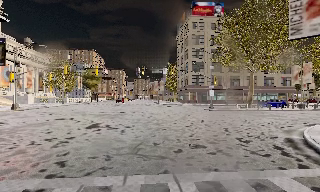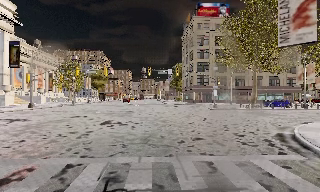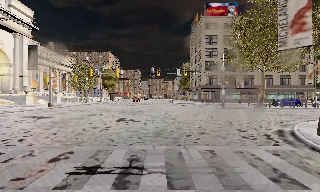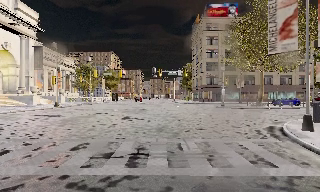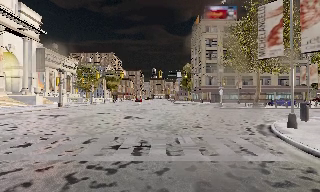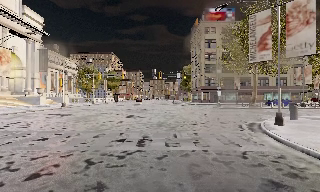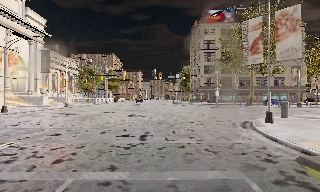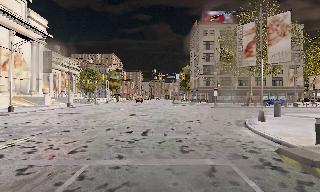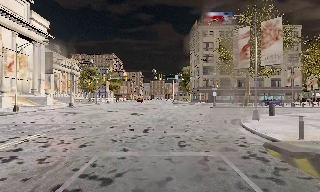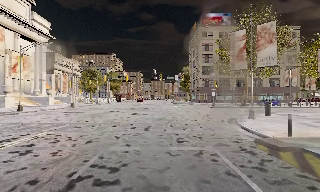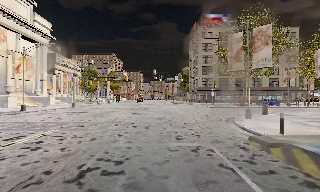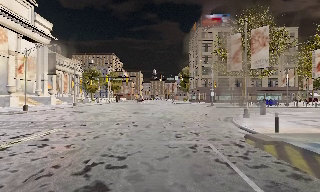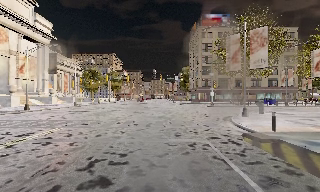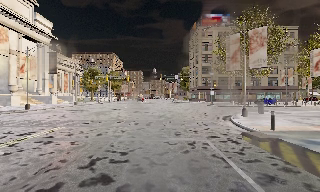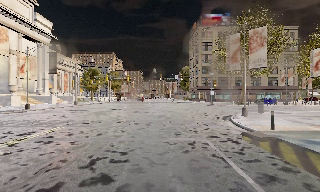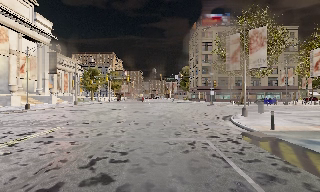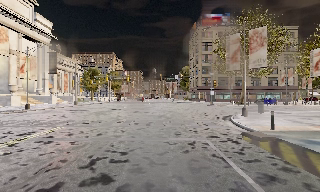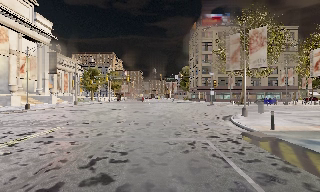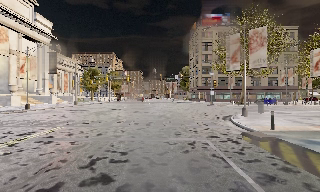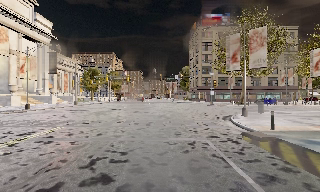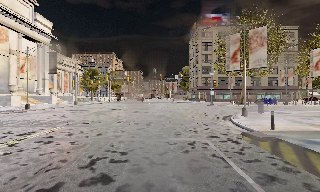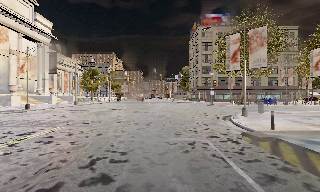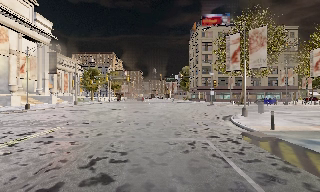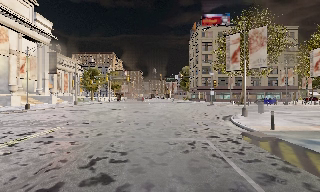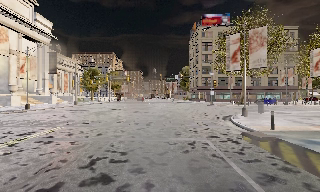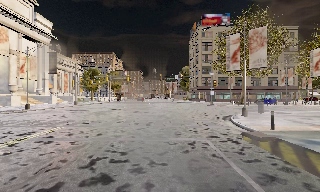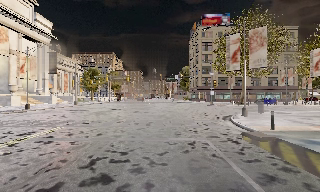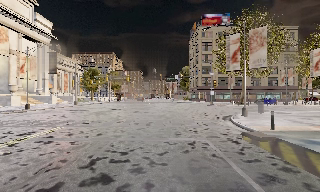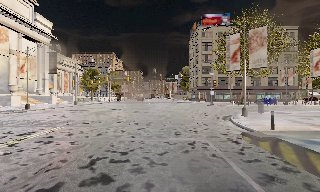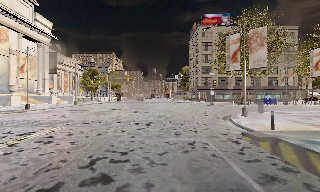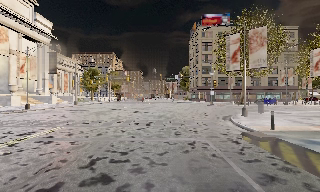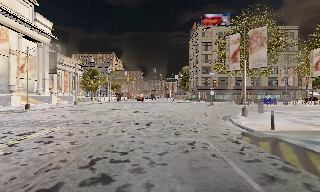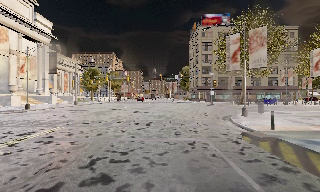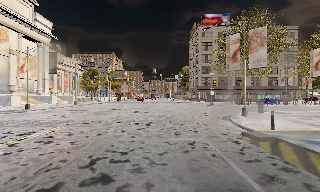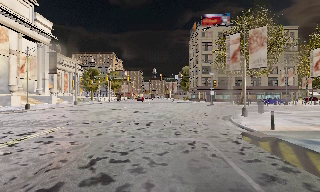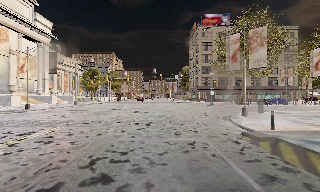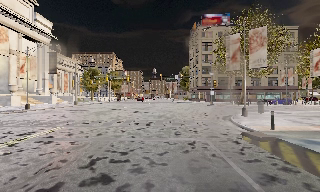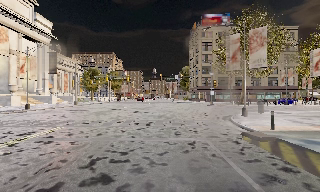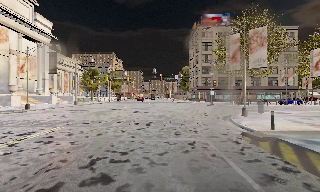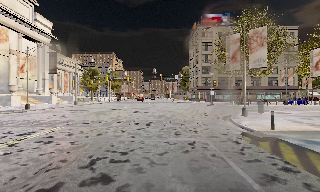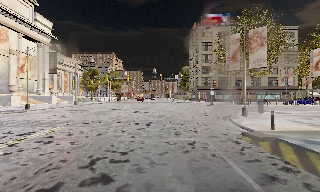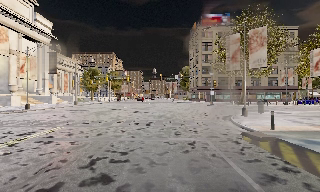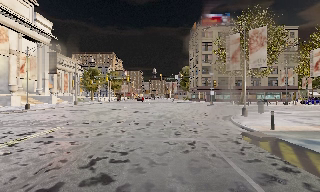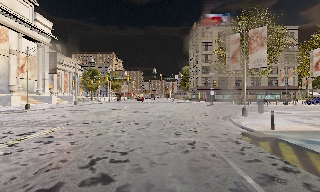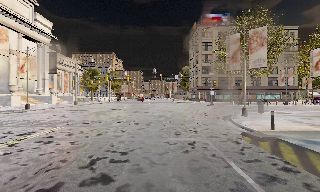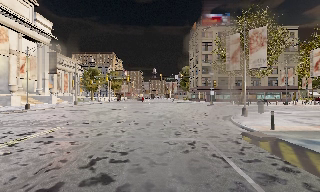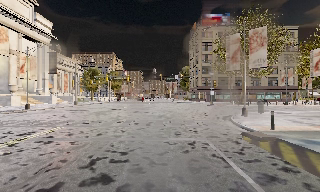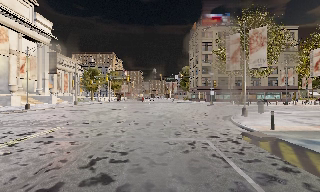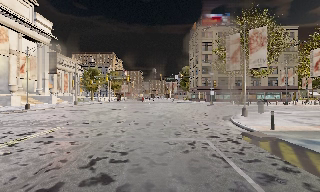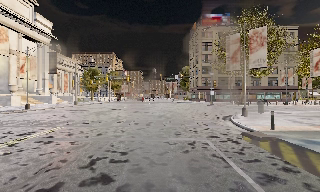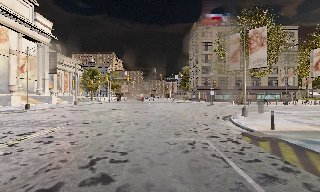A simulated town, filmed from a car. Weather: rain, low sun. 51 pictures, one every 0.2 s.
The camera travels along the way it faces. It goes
backward.
0.0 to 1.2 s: The camera travels backward, about 5 m, so what stands in front gets smaller.
1.2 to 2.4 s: The camera travels backward, about 2.5 m, so what stands in front gets smaller. It loses speed.
2.4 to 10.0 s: The camera keeps its place and its aim.
The film runs backward here.
